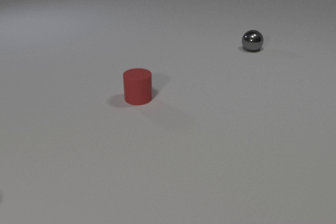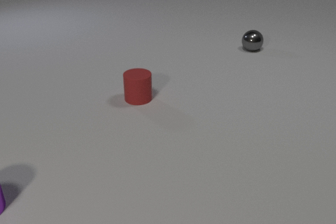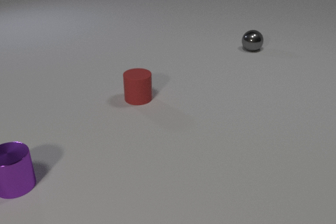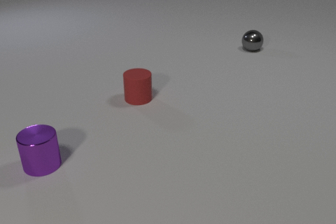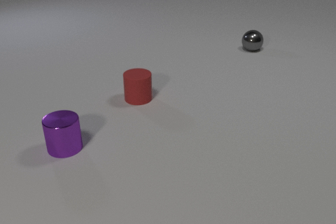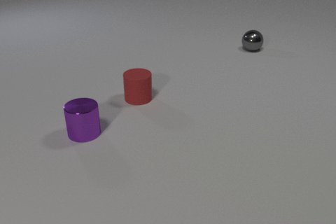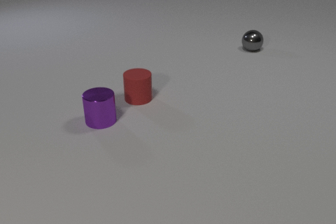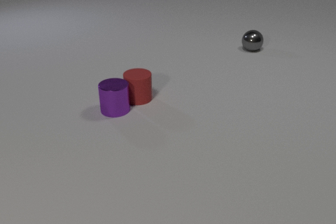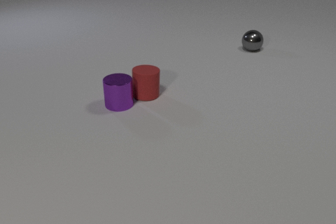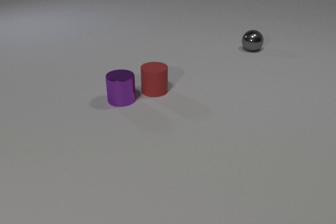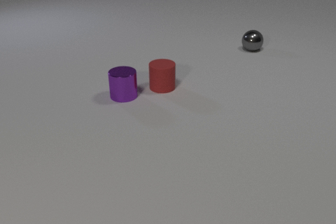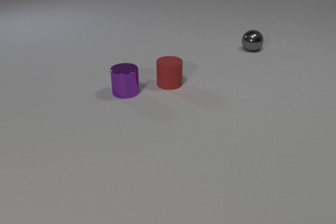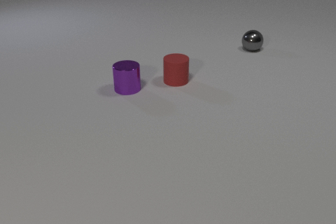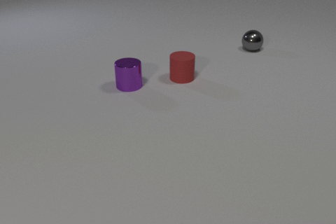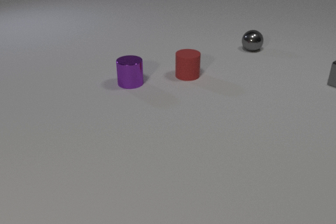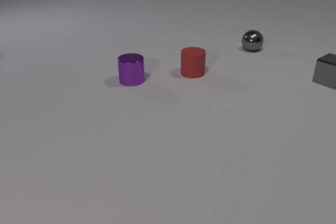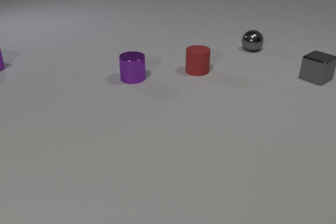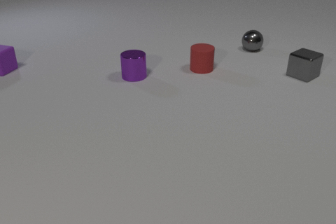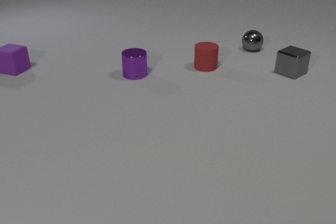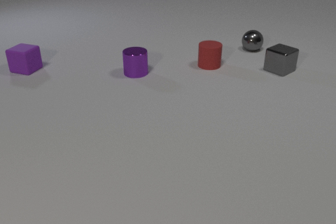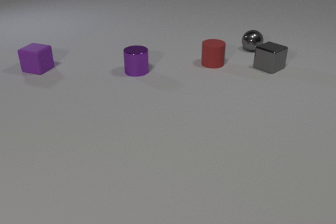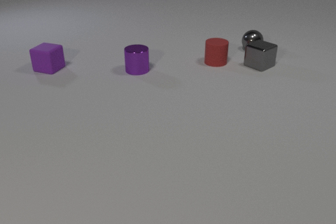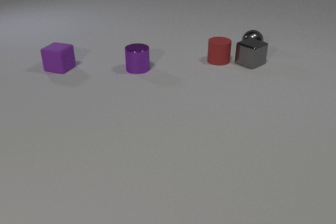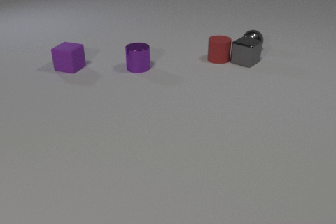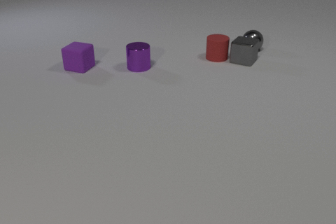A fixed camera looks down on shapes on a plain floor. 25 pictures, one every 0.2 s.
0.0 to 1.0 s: The purple metal cylinder comes in at the left edge, slides to the right and away from the camera.
1.0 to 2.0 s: The purple metal cylinder slides away from the camera and to the right. The red rubber cylinder slides to the right and away from the camera. The purple metal cylinder and the red rubber cylinder collide.
2.0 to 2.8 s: The purple metal cylinder slides away from the camera. The red rubber cylinder slides away from the camera and to the right. The gray metal cube comes in at the right edge, slides to the left.
2.8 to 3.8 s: The purple metal cylinder slides away from the camera. The red rubber cylinder slides away from the camera and to the right. The purple rubber cube comes in at the left edge, slides to the right. The gray metal cube slides to the left.
3.8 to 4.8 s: The purple metal cylinder slides away from the camera. The red rubber cylinder slides away from the camera. The purple rubber cube slides to the right. The gray metal cube slides to the left and away from the camera. The red rubber cylinder and the gray metal cube collide.
How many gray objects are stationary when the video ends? 1.
What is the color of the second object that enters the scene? gray.
How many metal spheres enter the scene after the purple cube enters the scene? 0.
